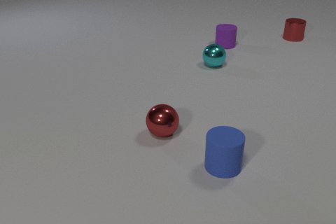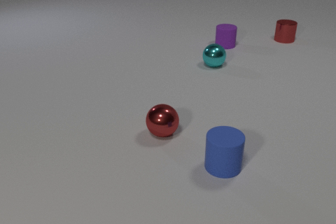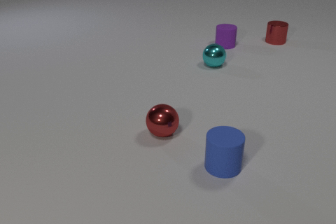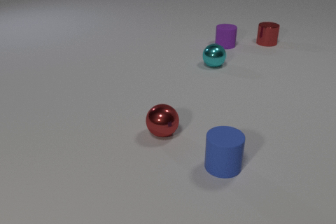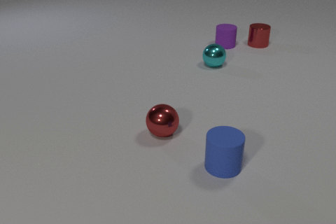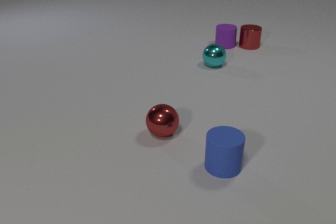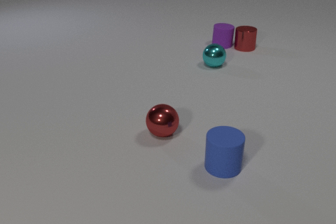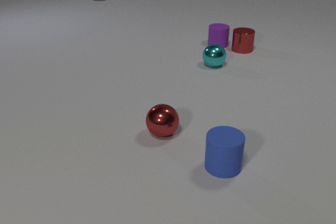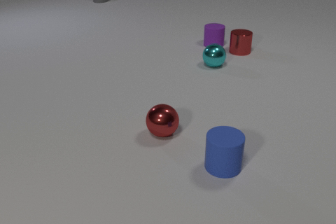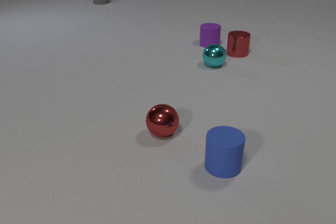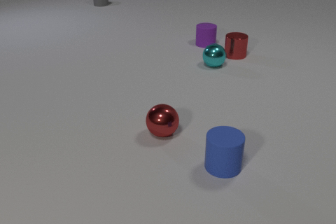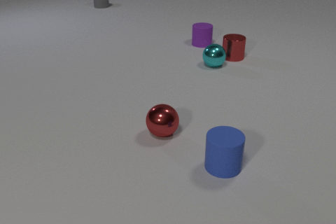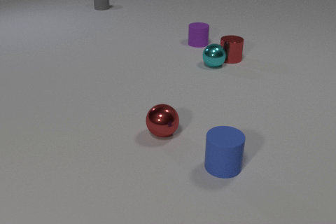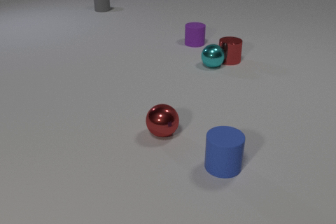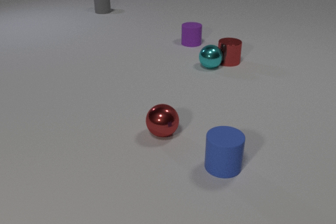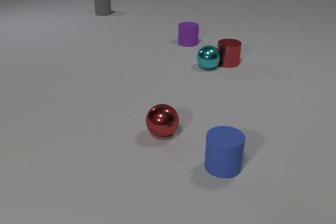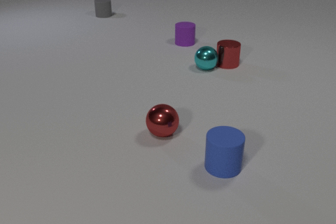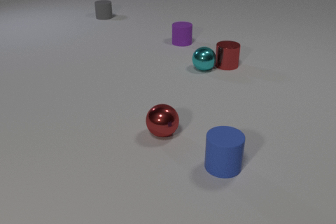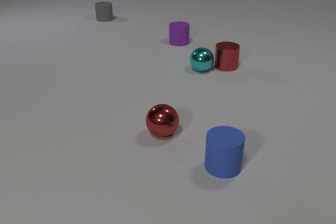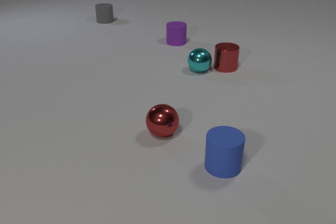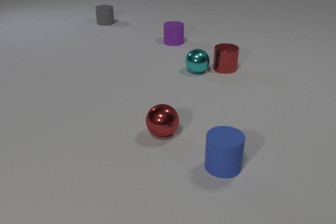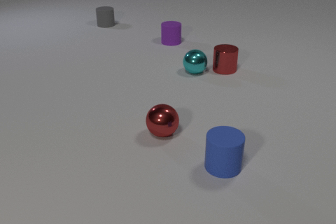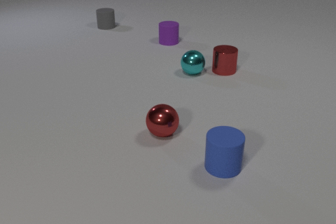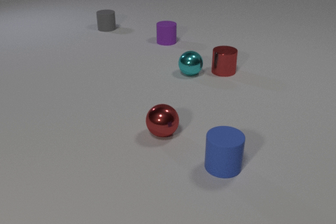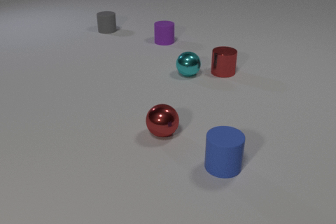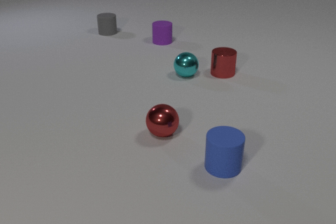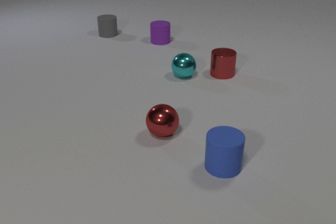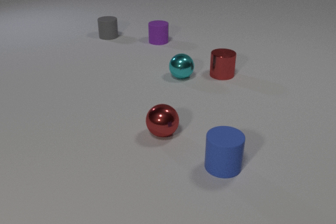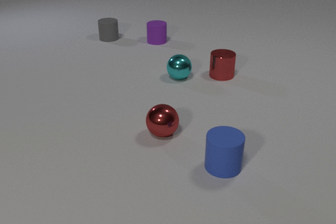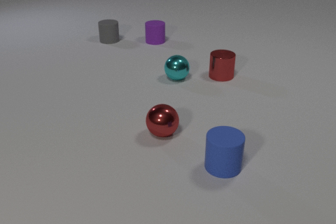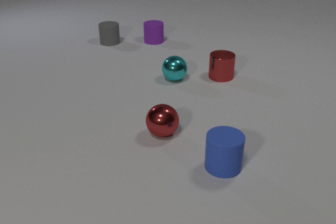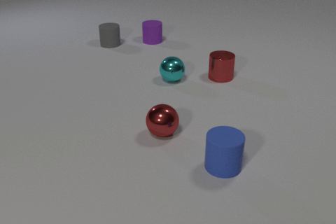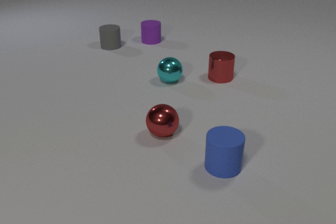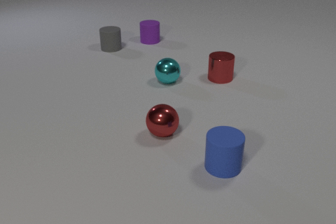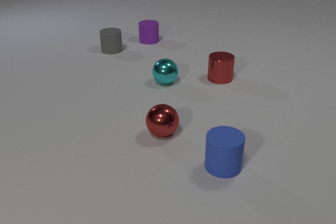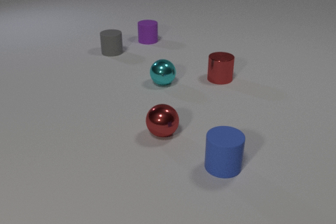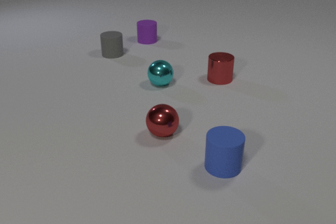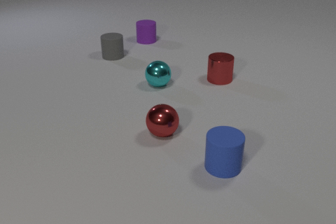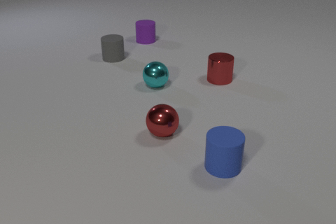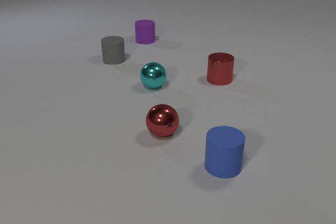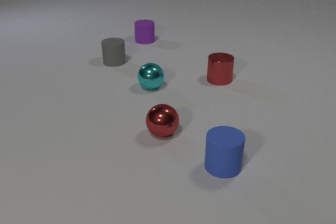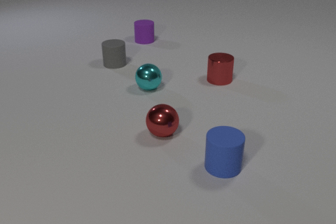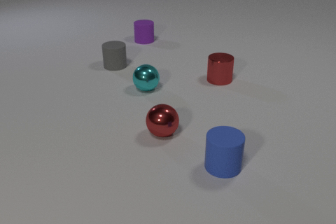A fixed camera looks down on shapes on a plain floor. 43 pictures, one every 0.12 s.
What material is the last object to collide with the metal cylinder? metal.
What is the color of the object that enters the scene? gray.
What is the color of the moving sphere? cyan.
0.00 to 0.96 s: The red metal cylinder slides toward the camera and to the left. The purple rubber cylinder slides to the left. The gray rubber cylinder comes in at the top edge, slides toward the camera. The red metal cylinder and the purple rubber cylinder collide.
0.96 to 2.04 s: The red metal cylinder slides toward the camera. The purple rubber cylinder slides to the left. The cyan metal sphere rolls toward the camera and to the left. The gray rubber cylinder slides toward the camera. The red metal cylinder and the cyan metal sphere collide.
2.04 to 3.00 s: The red metal cylinder slides toward the camera. The purple rubber cylinder slides to the left. The cyan metal sphere rolls to the left and toward the camera. The gray rubber cylinder slides toward the camera.
3.00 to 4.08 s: The red metal cylinder slides toward the camera. The purple rubber cylinder slides to the left. The cyan metal sphere rolls to the left and toward the camera. The gray rubber cylinder slides toward the camera.
4.08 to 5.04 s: The purple rubber cylinder slides to the left. The cyan metal sphere rolls to the left and toward the camera. The gray rubber cylinder slides toward the camera.
